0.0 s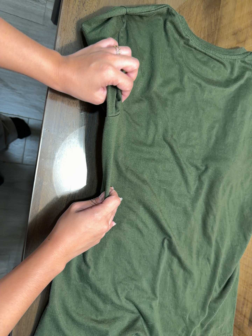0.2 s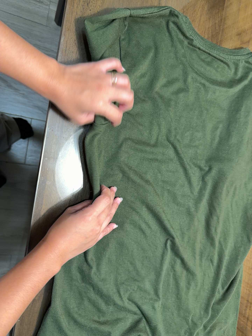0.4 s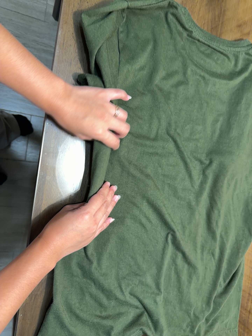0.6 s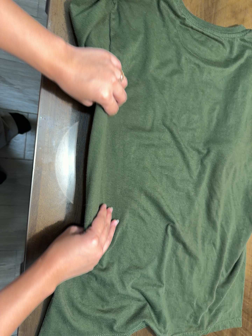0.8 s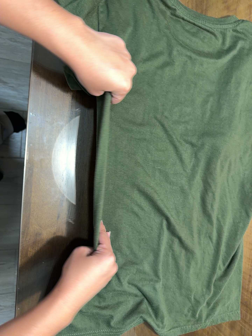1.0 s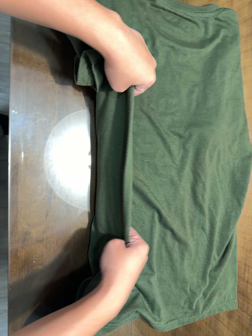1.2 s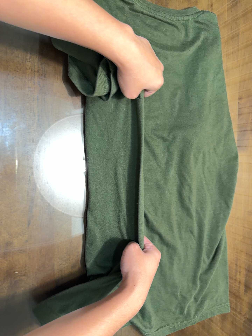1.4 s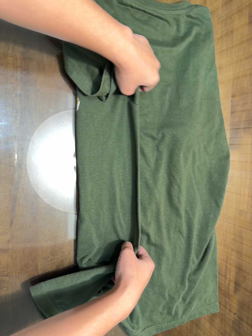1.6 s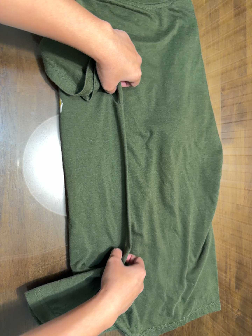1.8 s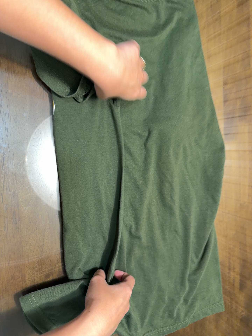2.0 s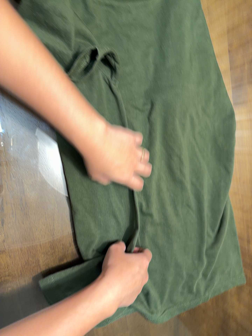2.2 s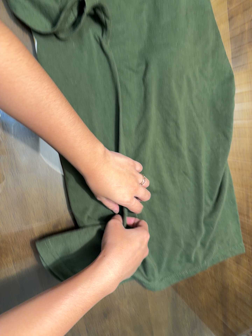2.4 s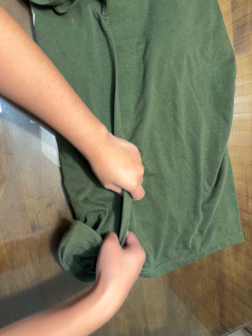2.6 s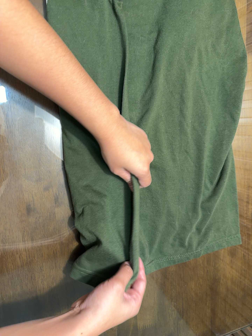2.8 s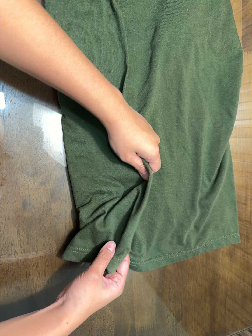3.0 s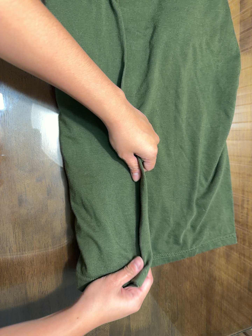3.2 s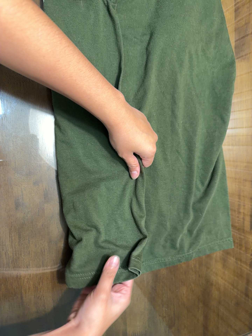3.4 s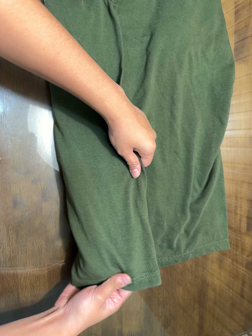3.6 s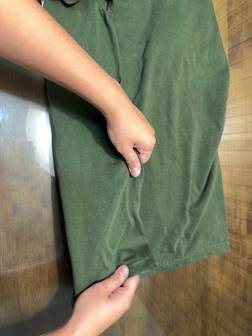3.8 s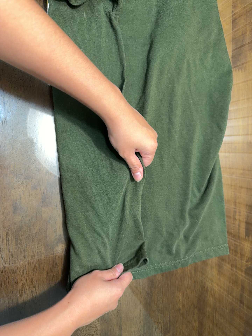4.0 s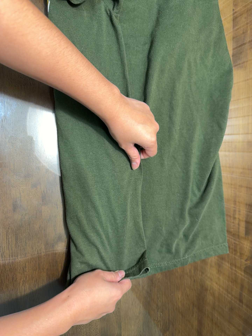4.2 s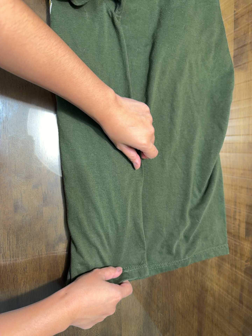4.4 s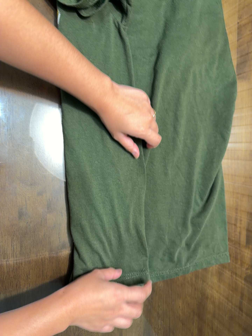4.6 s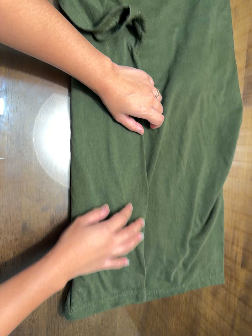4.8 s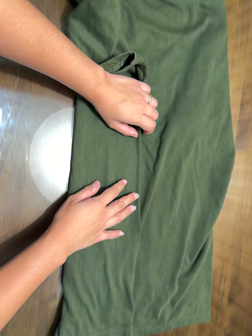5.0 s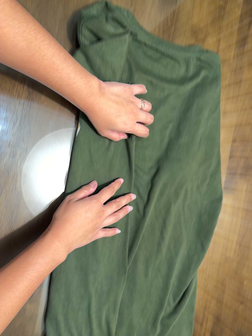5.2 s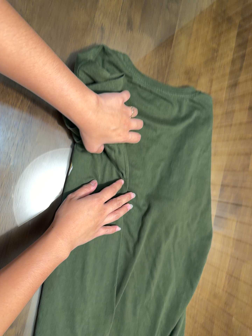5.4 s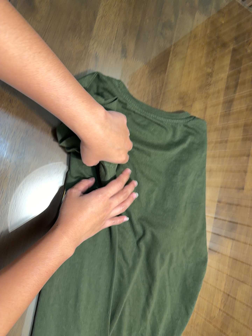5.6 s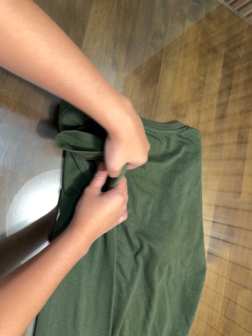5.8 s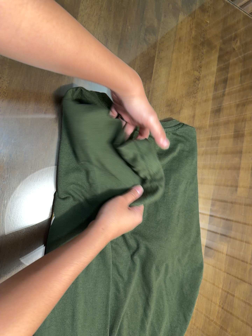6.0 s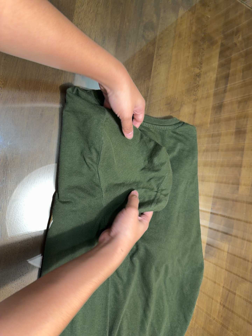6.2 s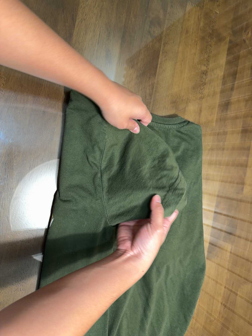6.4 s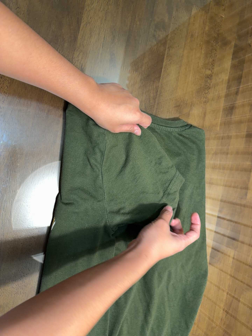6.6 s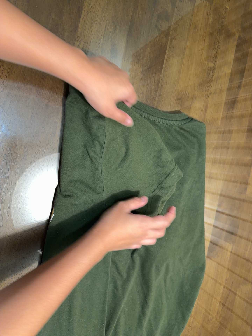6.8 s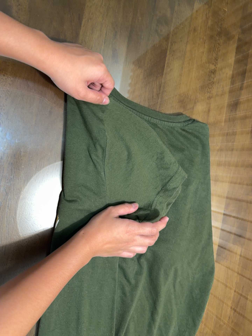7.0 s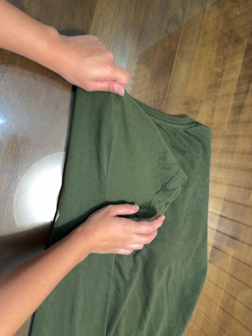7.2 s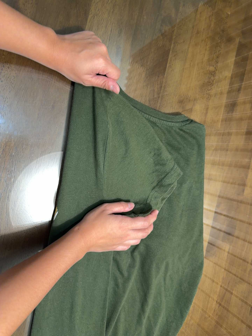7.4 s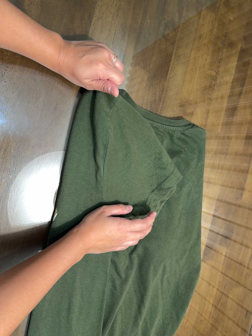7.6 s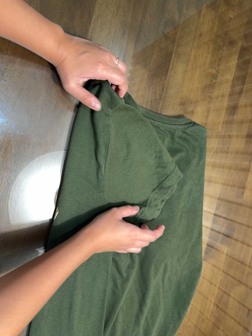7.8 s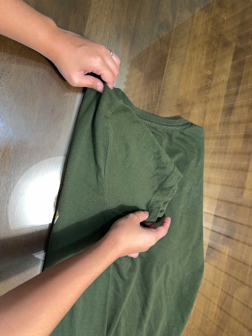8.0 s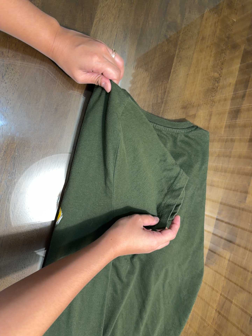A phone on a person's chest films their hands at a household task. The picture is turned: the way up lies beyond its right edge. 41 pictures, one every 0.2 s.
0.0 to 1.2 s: The camera travels to its right, about 6 cm, so close, fixed things drift to the left. It rolls about its line of sight by about 10 degrees, and the scene rotates counterclockwise.
1.2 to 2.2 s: The camera travels to its right and forward, about 12 cm. Its aim tips toward the bottom of its view by about 10 degrees, and the scene shifts upward. It rolls about its line of sight by about 10 degrees, and the scene rotates counterclockwise.
2.2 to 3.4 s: The camera travels toward the bottom of its view, about 9 cm.
3.4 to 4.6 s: The camera shifts only a little, or ends up much as it began.
4.6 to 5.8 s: The camera travels toward the top of its view, about 24 cm, so close, fixed things drift downward.
5.8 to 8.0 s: The camera shifts only a little, or ends up much as it began.
The film runs forward here.
